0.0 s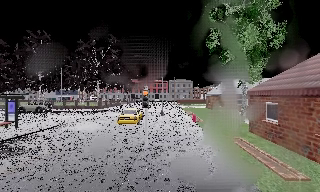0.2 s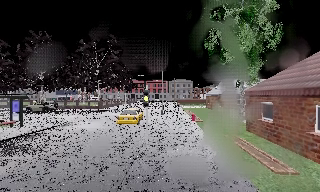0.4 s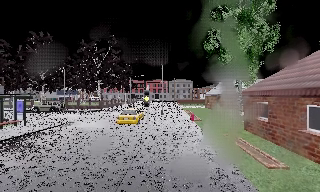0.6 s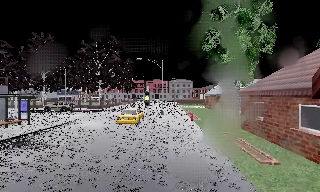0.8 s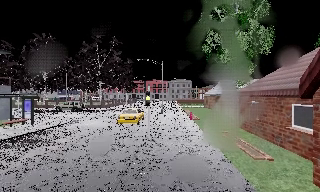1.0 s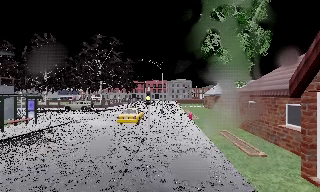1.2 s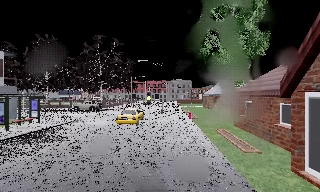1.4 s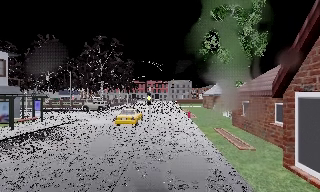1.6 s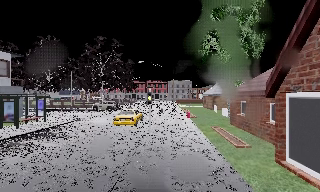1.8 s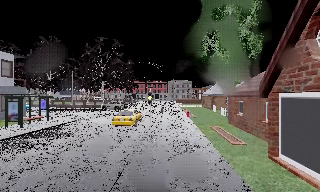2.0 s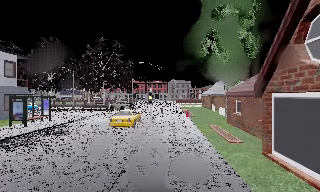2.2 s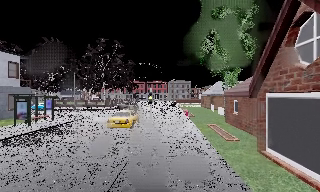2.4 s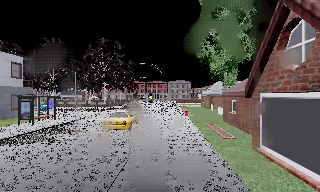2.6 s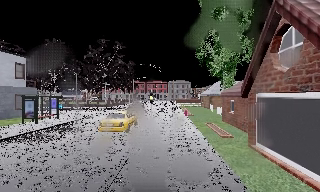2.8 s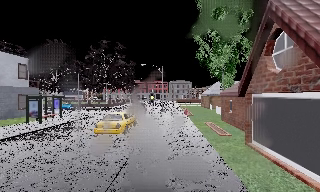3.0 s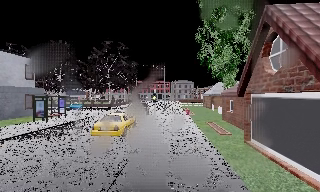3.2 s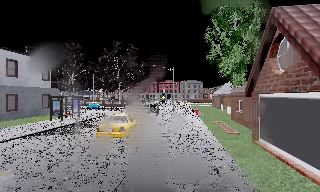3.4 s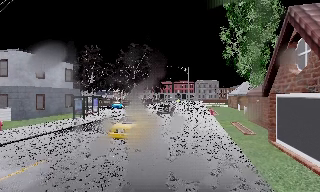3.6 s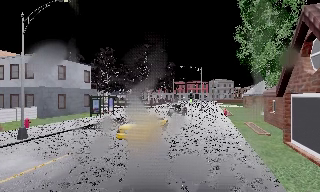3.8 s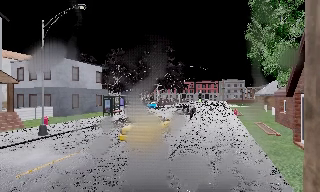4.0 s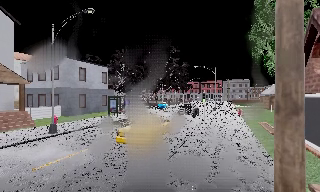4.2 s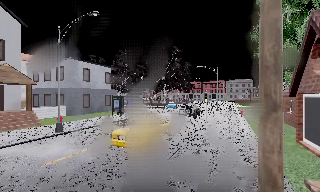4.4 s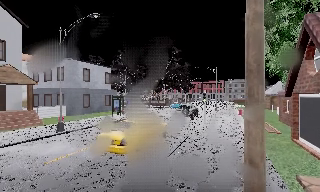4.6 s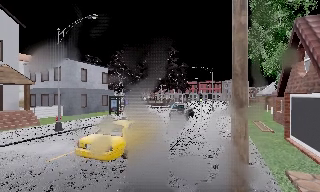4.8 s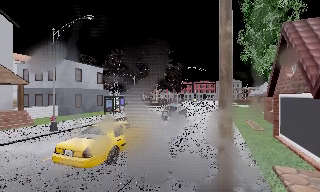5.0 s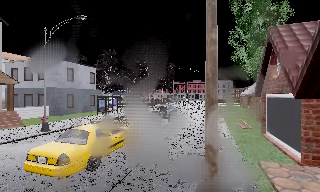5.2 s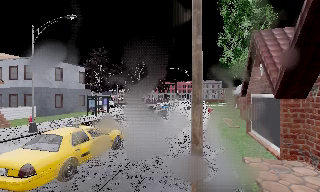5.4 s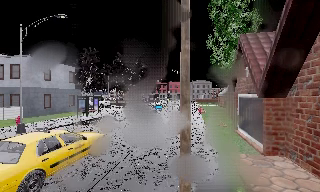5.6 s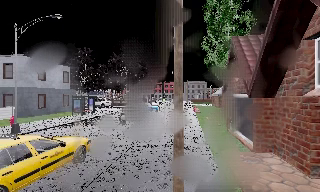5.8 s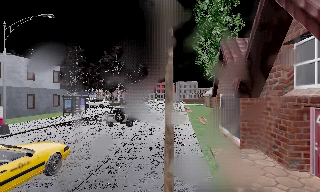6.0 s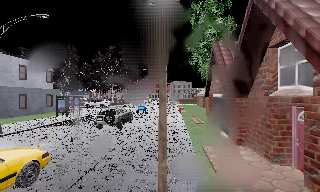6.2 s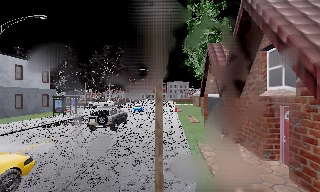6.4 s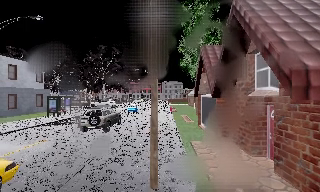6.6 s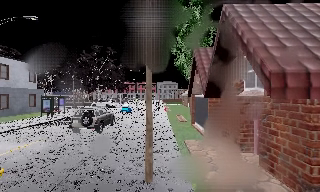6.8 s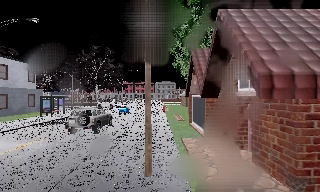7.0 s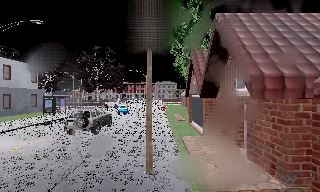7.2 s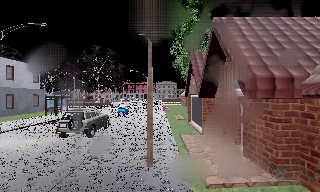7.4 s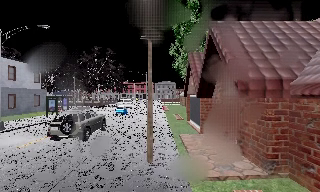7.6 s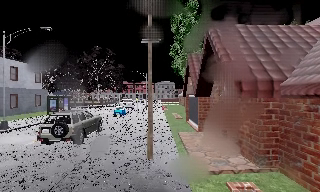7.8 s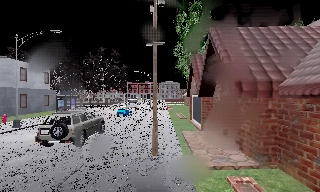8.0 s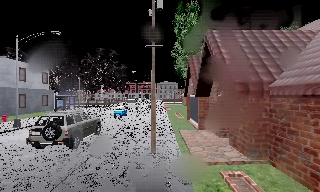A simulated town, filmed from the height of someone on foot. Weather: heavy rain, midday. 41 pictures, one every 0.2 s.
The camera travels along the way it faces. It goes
backward.
0.0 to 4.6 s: The scene slides to the right, as the camera pans about 20 degrees to its left. It travels backward, about 8 m, so what stands in front gets smaller.
4.6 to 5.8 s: The camera pans to its right, which is clockwise from overhead, by about 15 degrees. It travels backward, about 1.5 m, so what stands in front gets smaller.
5.8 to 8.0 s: The camera travels backward, about 3.5 m, so what stands in front gets smaller.
The film runs backward here.
